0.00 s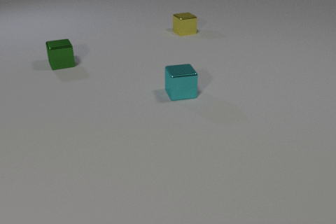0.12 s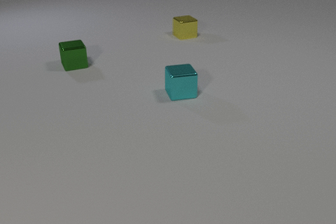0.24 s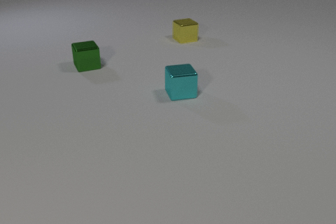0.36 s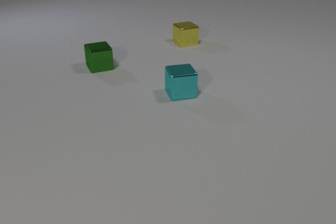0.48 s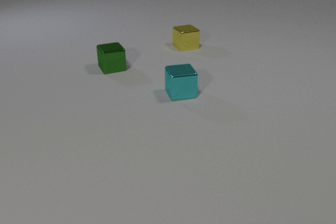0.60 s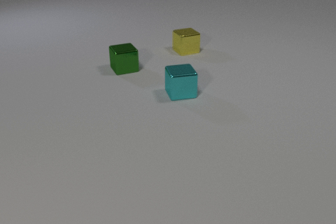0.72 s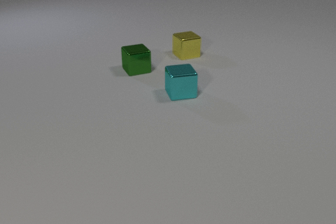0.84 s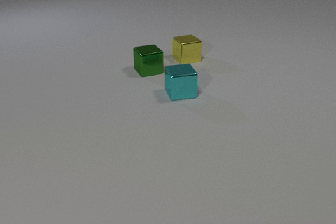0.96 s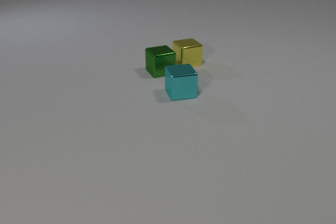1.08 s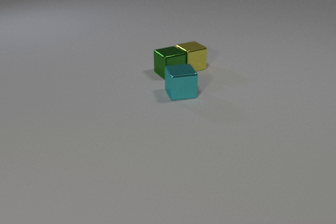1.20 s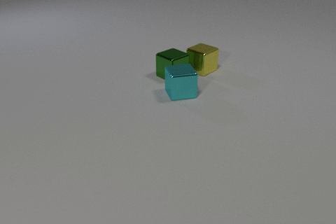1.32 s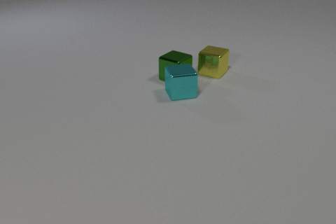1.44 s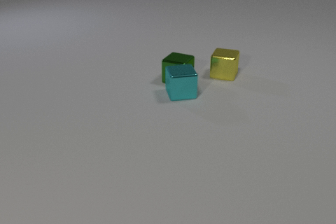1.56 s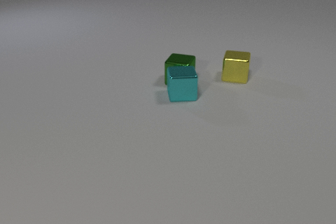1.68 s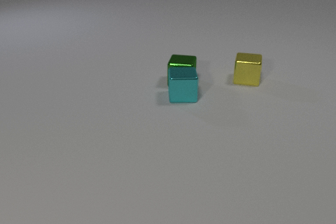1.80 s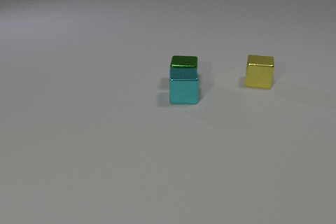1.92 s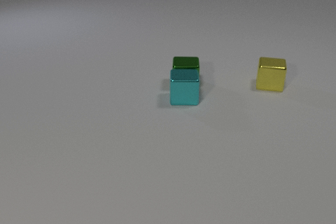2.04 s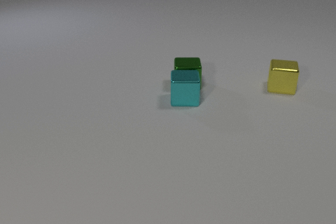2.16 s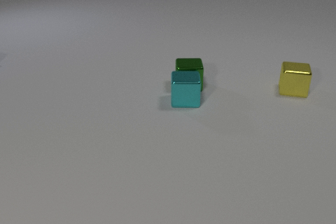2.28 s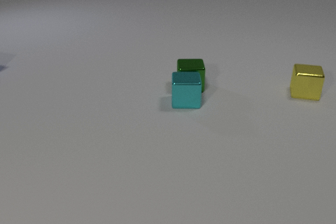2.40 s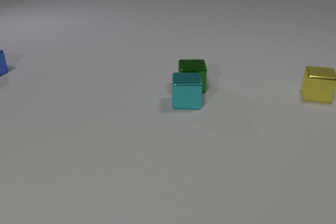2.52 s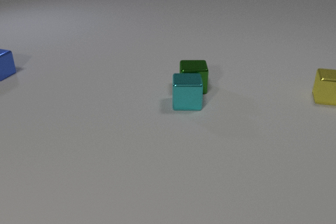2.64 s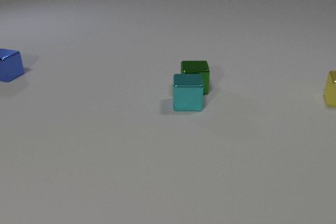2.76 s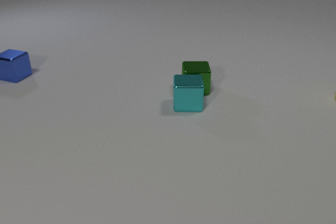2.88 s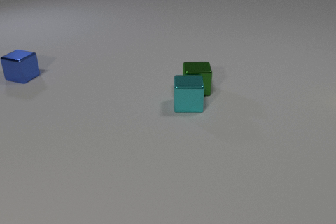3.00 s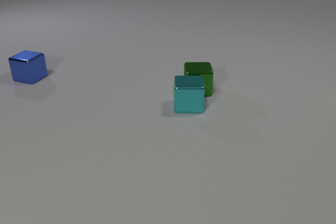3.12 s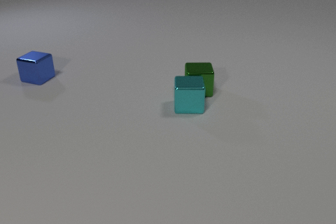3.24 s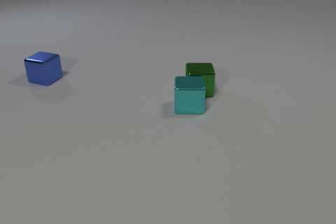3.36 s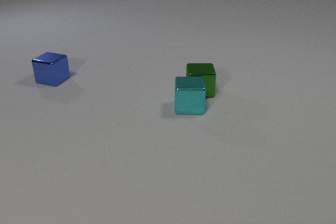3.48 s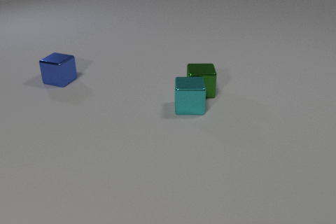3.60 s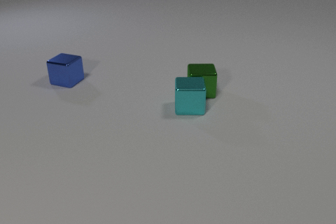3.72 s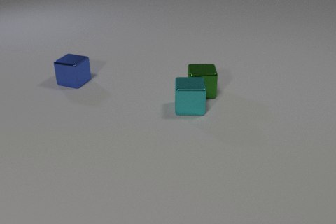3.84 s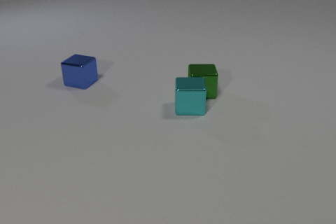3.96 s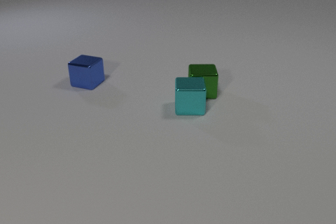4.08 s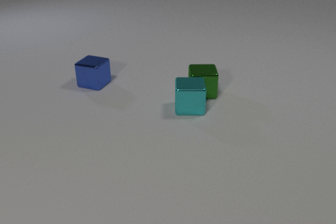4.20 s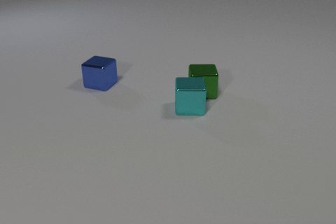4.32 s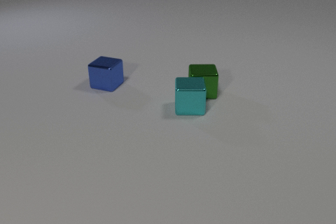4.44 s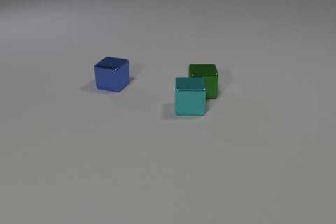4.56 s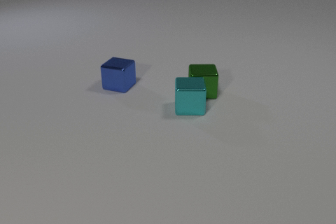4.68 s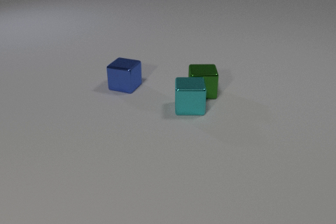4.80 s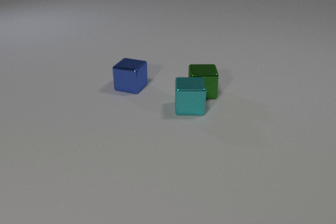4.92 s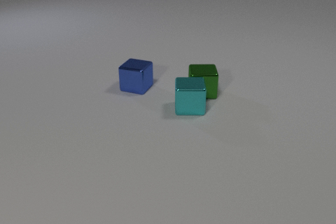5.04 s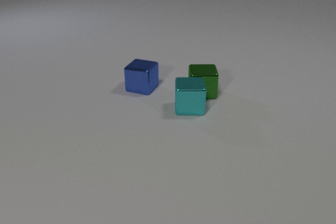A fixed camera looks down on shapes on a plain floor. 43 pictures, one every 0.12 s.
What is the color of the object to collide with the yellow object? green.
Are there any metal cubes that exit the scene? yes.
How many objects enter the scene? 1.
0.00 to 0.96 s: The yellow metal cube slides toward the camera. The green metal cube slides to the right.
0.96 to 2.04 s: The yellow metal cube slides to the right and toward the camera, spins so that its near face slides to the right, counterclockwise seen from above. The green metal cube slides toward the camera and to the right, spins counterclockwise seen from above by about 60 degrees, its near face sliding to the right. The cyan metal cube slides toward the camera. The yellow metal cube and the green metal cube collide. The green metal cube and the cyan metal cube collide.
2.04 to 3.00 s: The yellow metal cube slides to the right, leaves at the right edge. The green metal cube slides toward the camera and to the right. The cyan metal cube slides toward the camera. The blue metal cube comes in at the left edge, slides to the right and toward the camera.
3.00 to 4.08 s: The green metal cube moves, and ends about where it began. The blue metal cube slides to the right and toward the camera.
4.08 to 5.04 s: The blue metal cube slides to the right.
